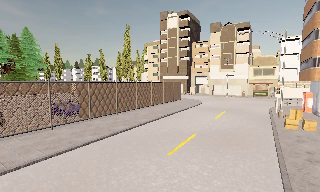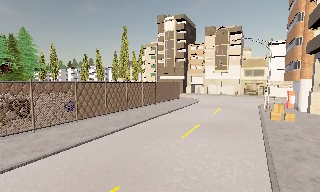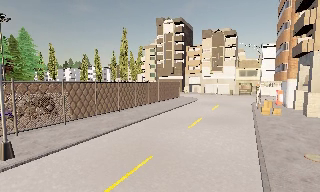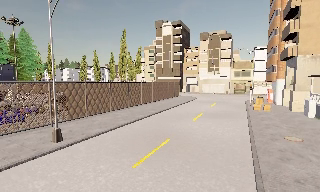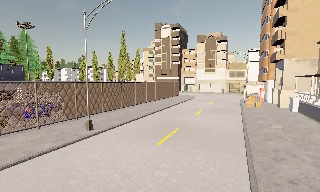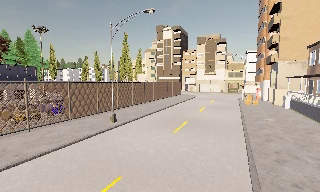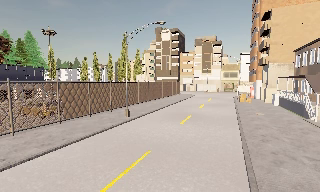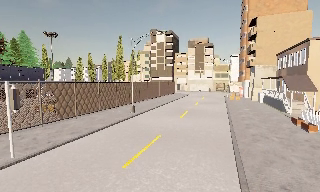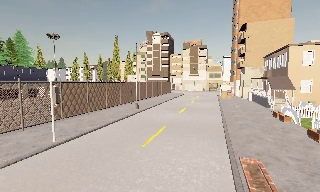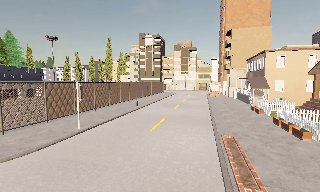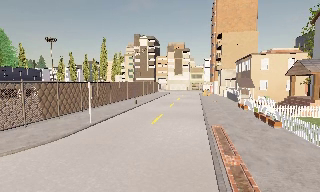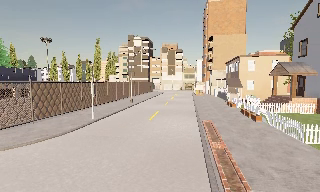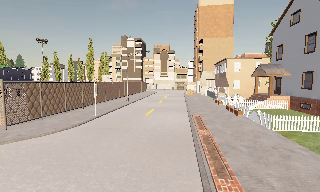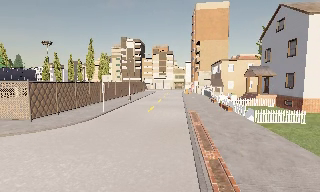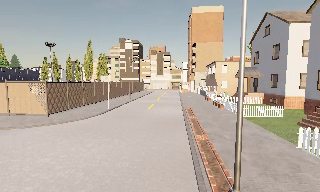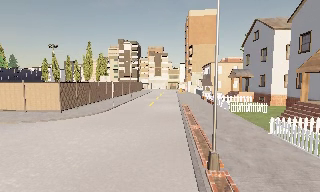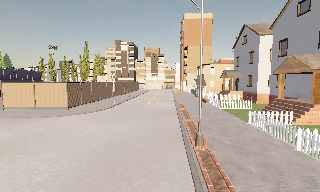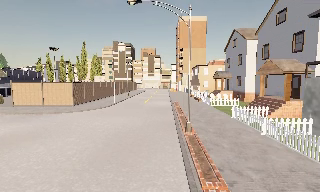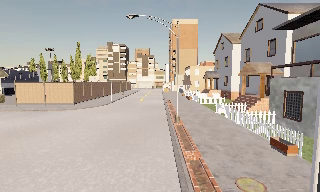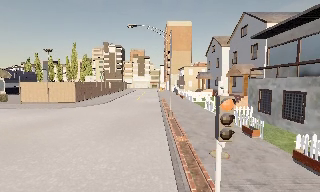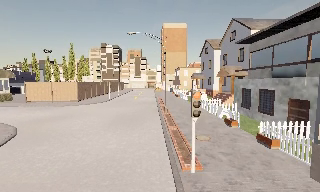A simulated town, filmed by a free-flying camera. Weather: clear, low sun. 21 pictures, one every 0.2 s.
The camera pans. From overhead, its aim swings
clockwise.
0.0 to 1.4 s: The camera pans to its right, which is clockwise from overhead, by about 10 degrees. It travels backward and to its left, about 16 m, so what stands in front gets smaller.
1.4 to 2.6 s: The camera pans to its right, which is clockwise from overhead, by about 15 degrees. It travels backward, about 12 m, so what stands in front gets smaller.
2.6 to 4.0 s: The camera travels backward, about 14 m, so what stands in front gets smaller.
The film runs backward here.
